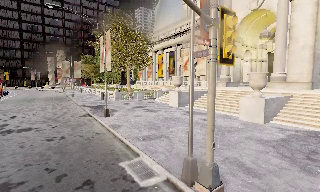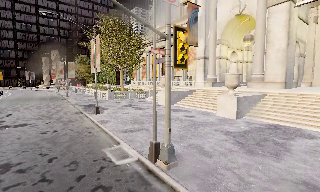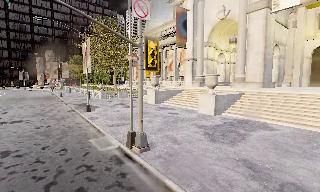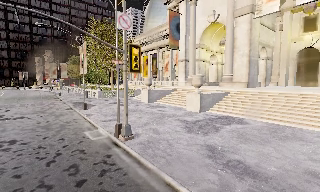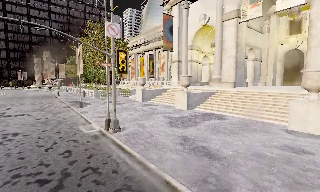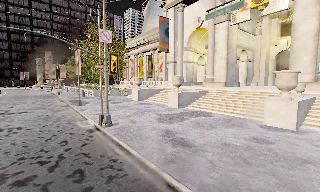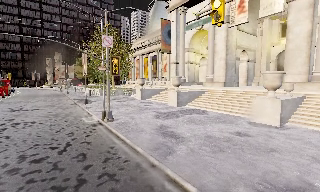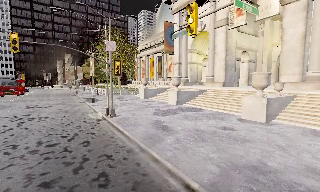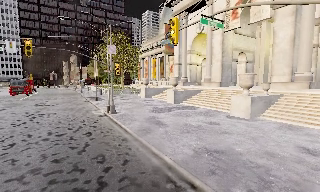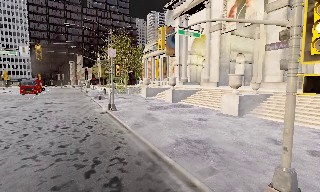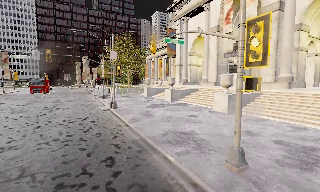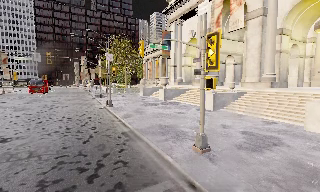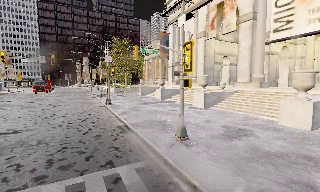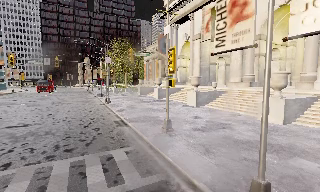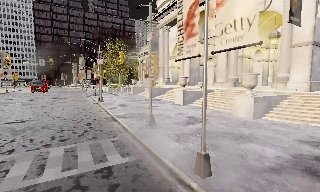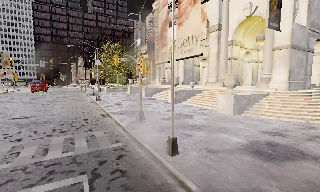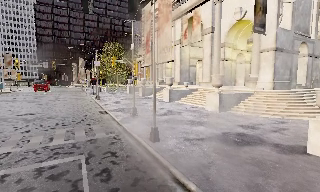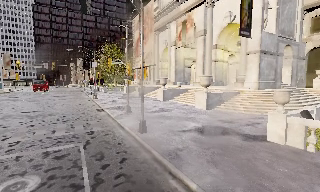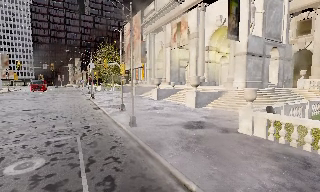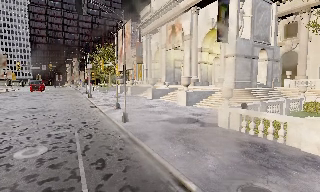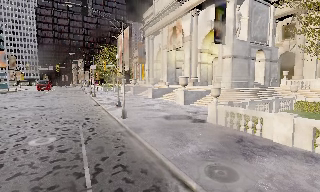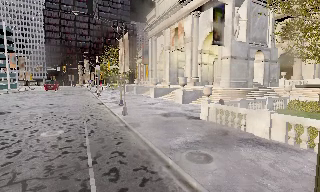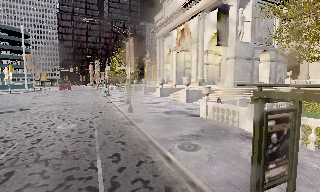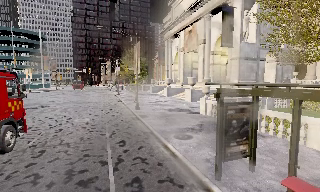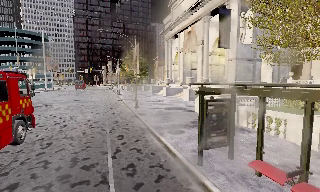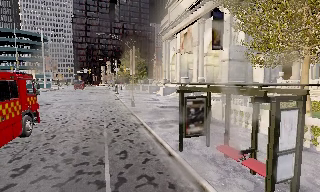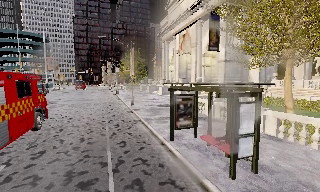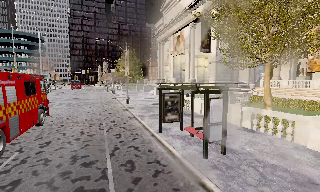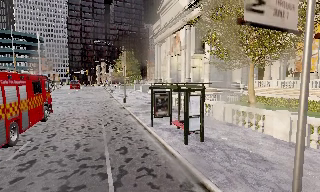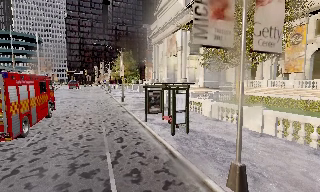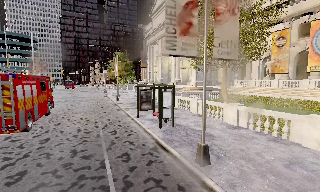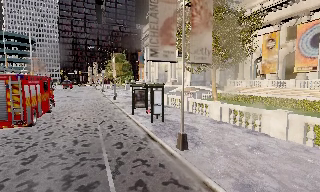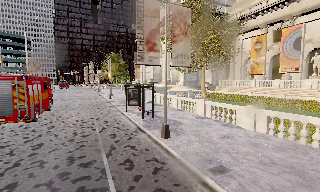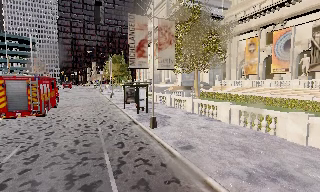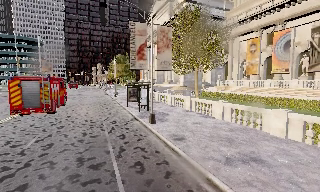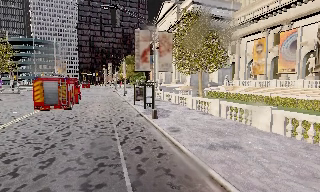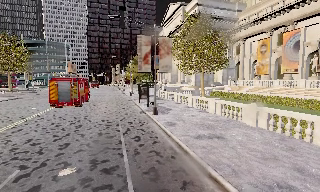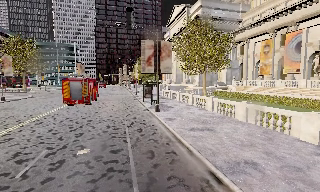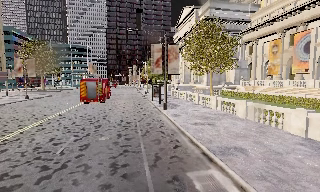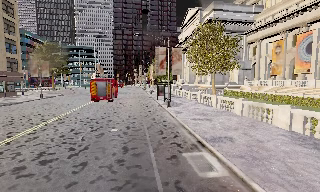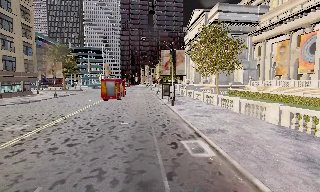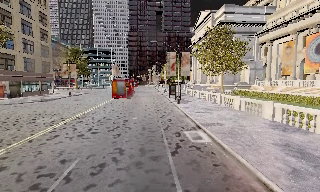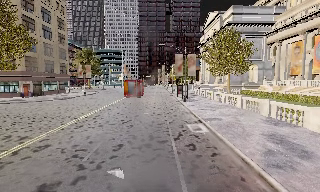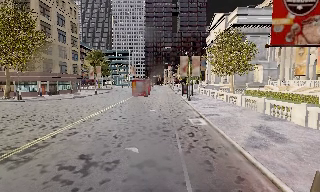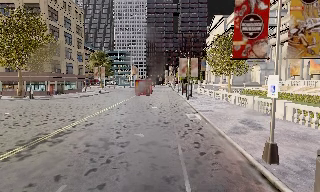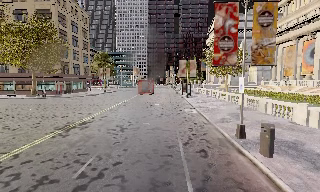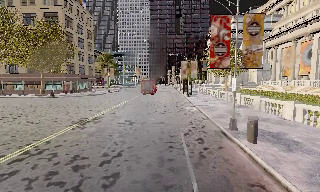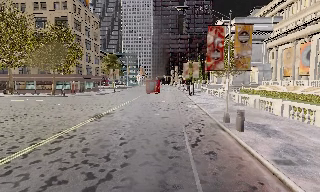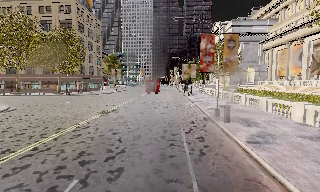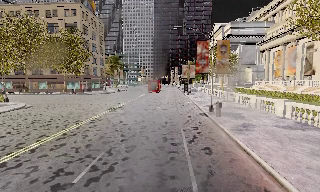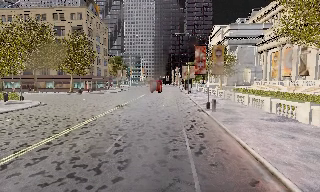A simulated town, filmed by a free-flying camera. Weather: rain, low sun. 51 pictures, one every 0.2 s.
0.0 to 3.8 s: The camera travels backward and to its right, about 30 m, so what stands in front gets smaller.
3.8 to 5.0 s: The camera pans to its left, which is counterclockwise from overhead, by about 10 degrees. It travels backward and to its right, about 7 m, so what stands in front gets smaller.
5.0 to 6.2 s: The camera travels backward, about 8 m, so what stands in front gets smaller.
6.2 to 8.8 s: The camera pans to its left, which is counterclockwise from overhead, by about 25 degrees. It travels backward, about 20 m, so what stands in front gets smaller.
8.8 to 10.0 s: The camera travels backward, about 11 m, so what stands in front gets smaller.
The film runs backward here.
